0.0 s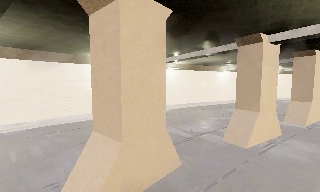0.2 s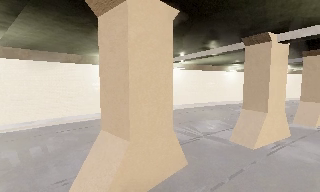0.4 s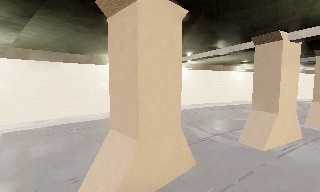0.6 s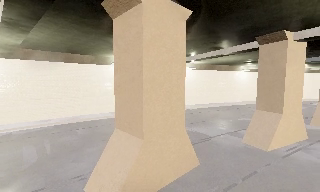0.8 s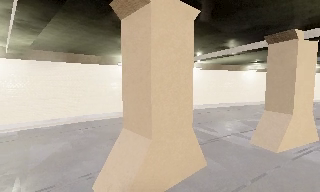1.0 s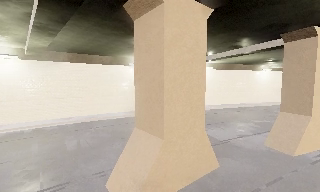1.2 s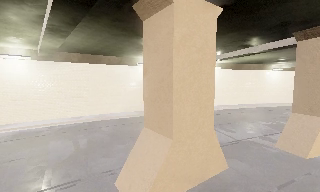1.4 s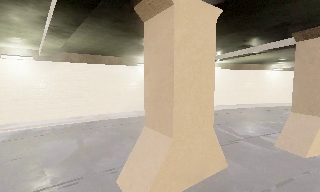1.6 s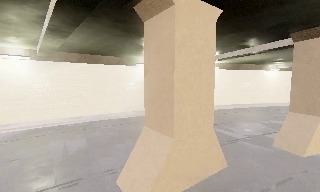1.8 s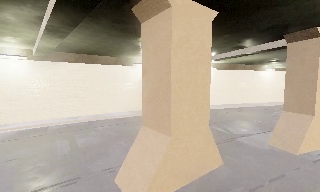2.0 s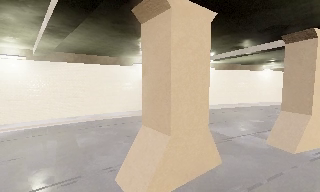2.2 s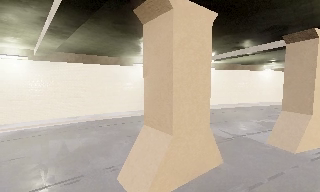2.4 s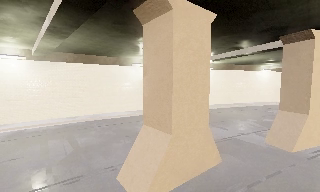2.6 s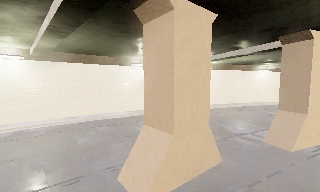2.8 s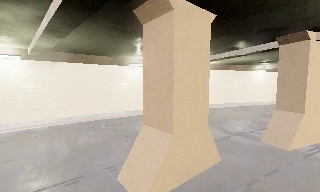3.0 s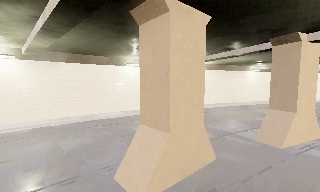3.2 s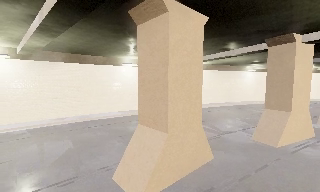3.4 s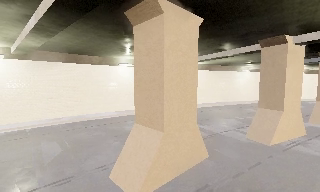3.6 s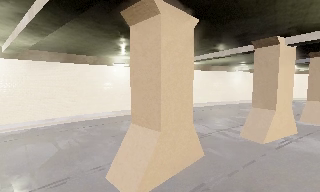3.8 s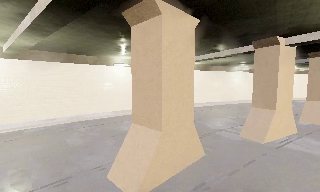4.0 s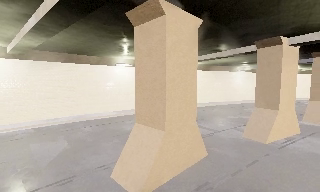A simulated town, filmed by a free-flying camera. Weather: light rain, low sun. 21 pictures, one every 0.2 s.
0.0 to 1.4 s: The camera pans to its left, which is counterclockwise from overhead, by about 15 degrees.
1.4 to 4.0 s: The camera travels to its left and backward, about 1 m.
The film runs backward here.
